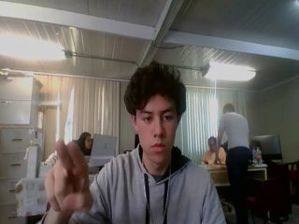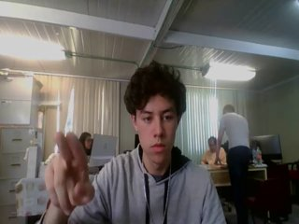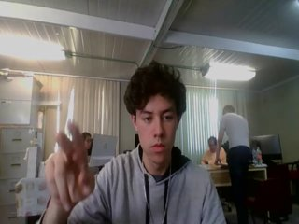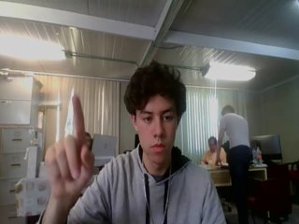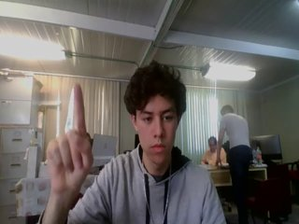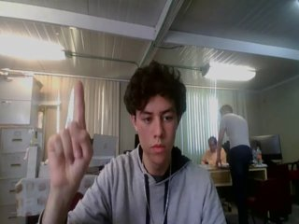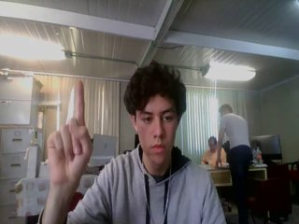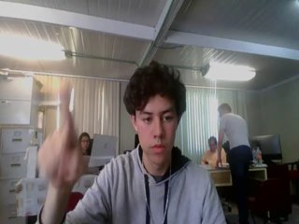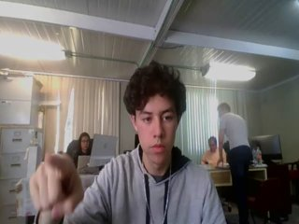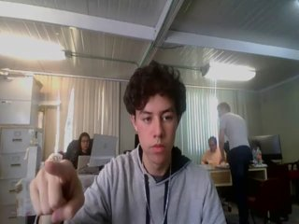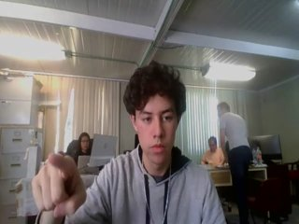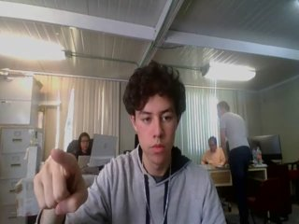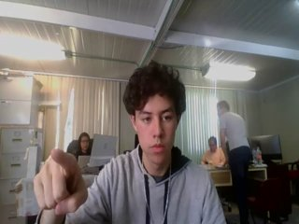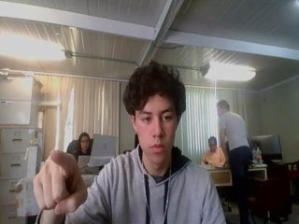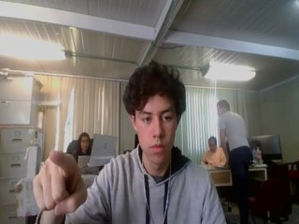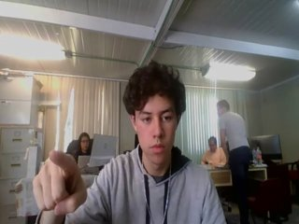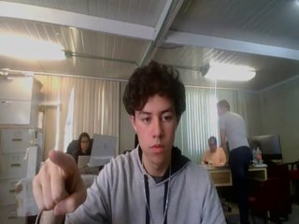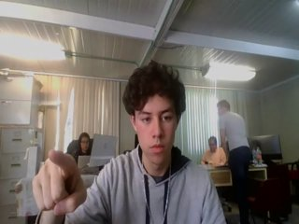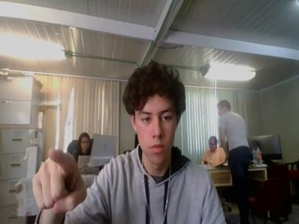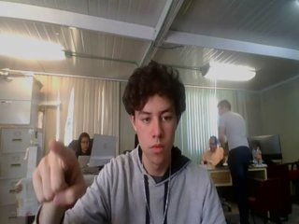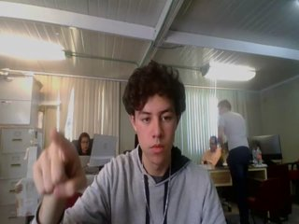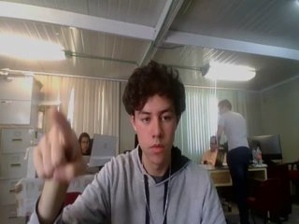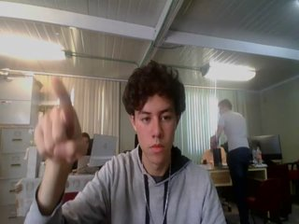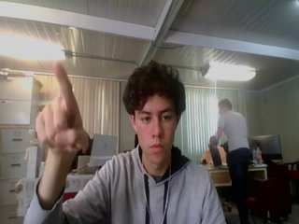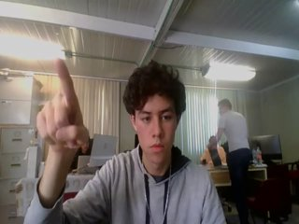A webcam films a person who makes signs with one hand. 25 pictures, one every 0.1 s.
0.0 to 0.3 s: Pointing with two fingers.
0.4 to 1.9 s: Click with one finger.
2.0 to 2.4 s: Pointing with one finger.
